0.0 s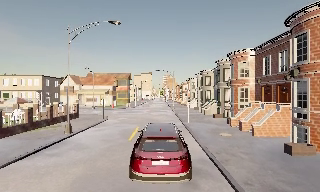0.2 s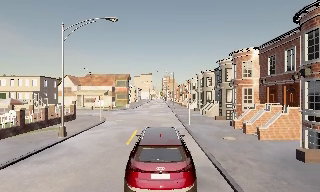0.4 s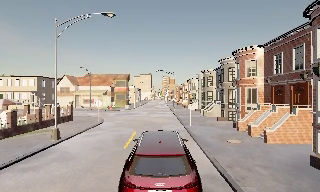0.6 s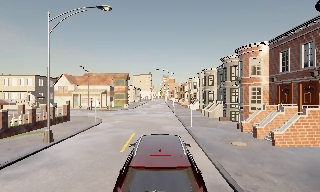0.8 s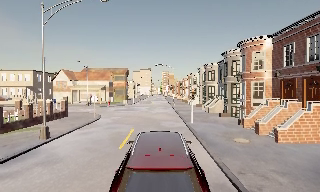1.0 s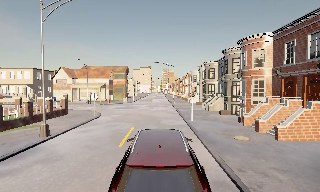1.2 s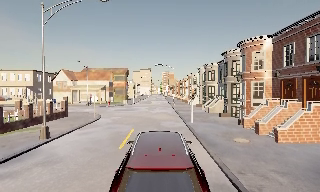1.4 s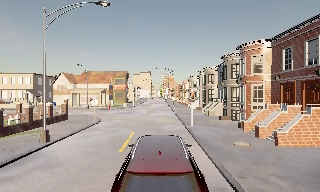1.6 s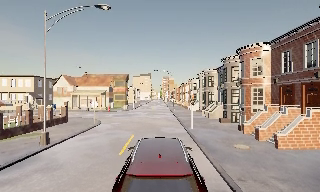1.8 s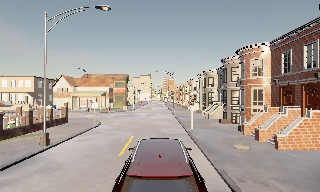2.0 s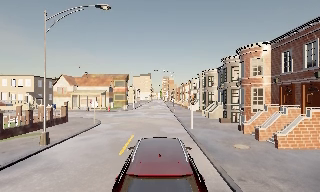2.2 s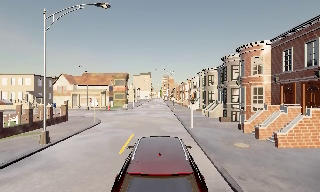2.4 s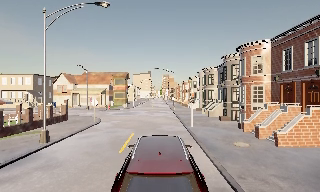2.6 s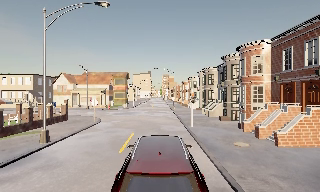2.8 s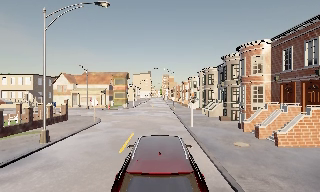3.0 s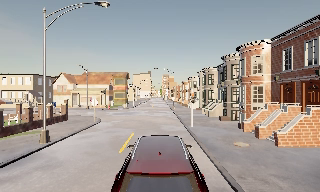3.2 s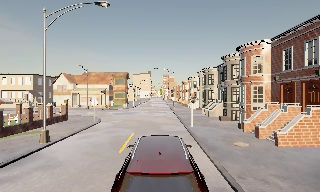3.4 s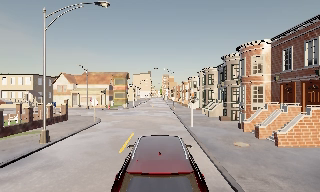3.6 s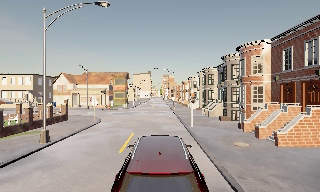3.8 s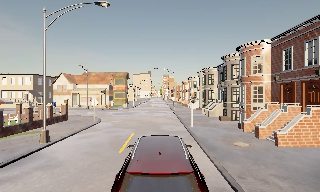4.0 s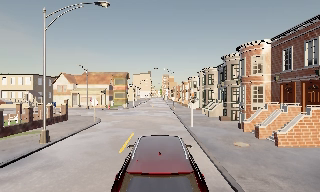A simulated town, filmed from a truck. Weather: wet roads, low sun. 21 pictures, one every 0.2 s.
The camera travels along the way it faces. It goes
forward.
0.0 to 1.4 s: The camera travels forward, about 2 m, so what stands in front looms larger. It loses speed.
1.4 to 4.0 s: The camera keeps its place and its aim.
The film runs forward here.
